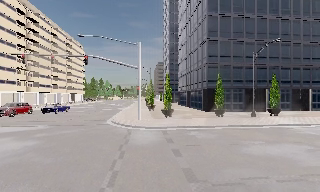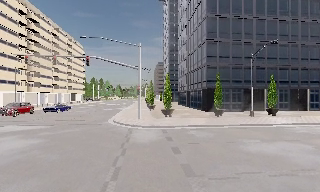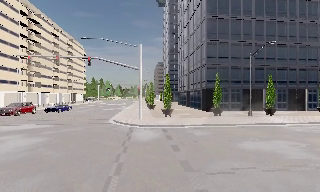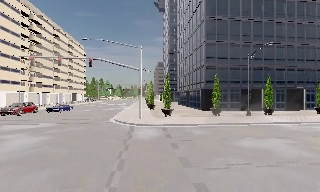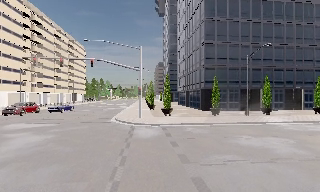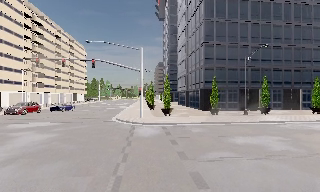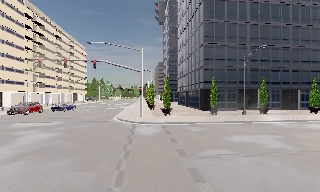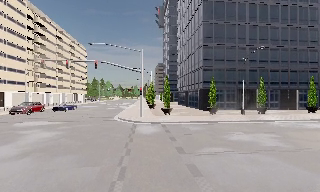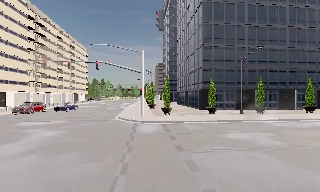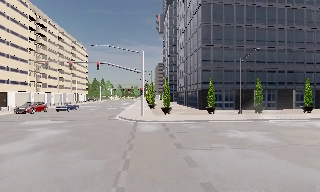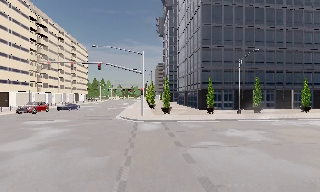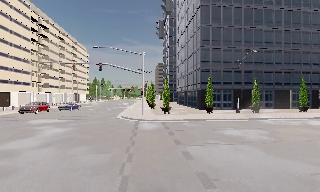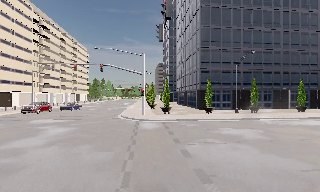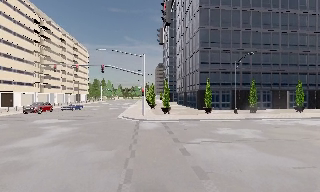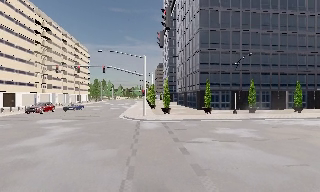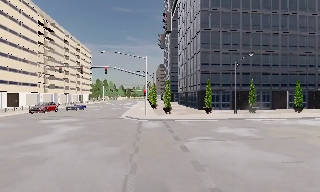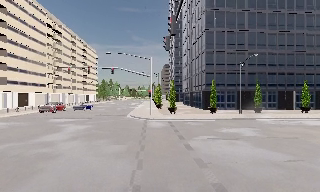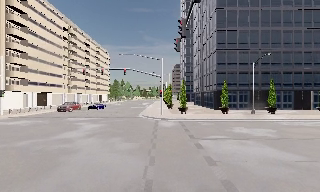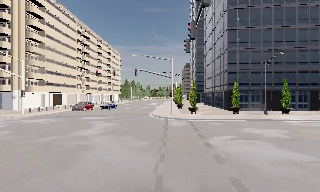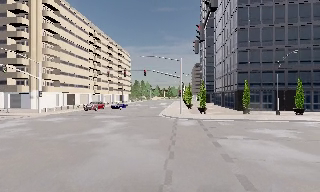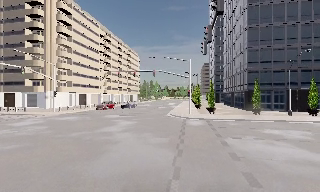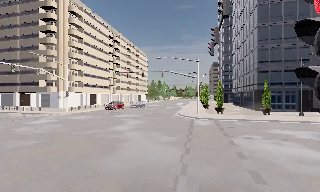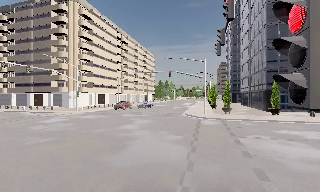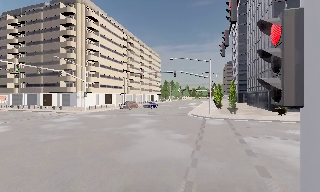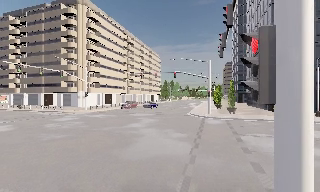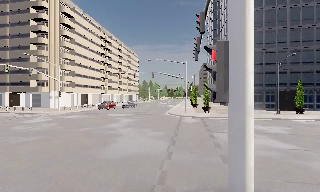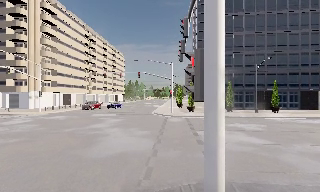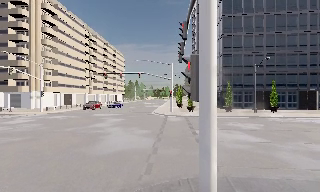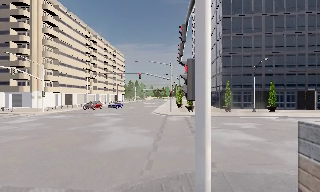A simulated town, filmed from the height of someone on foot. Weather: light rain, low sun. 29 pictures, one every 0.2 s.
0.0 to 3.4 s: The camera travels backward, about 6 m, so what stands in front gets smaller.
3.4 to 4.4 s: The scene slides to the right, as the camera pans about 15 degrees to its left. It travels backward, about 1.5 m, so what stands in front gets smaller.
4.4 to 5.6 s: The camera pans to its right, which is clockwise from overhead, by about 10 degrees. It travels backward, about 2 m, so what stands in front gets smaller.
The film runs backward here.
